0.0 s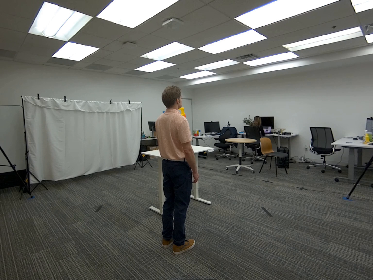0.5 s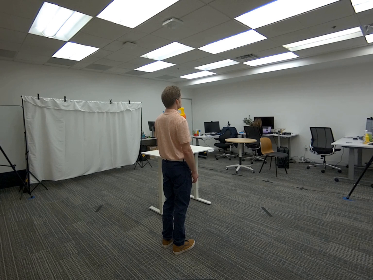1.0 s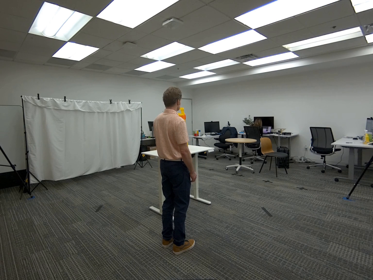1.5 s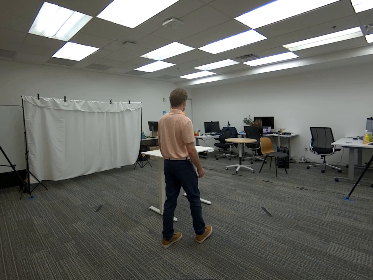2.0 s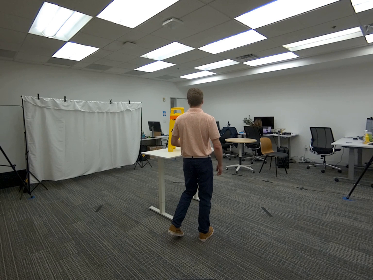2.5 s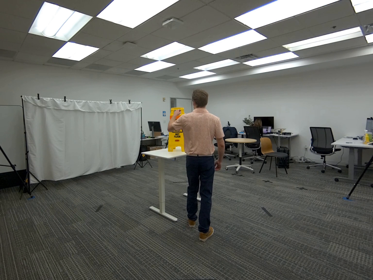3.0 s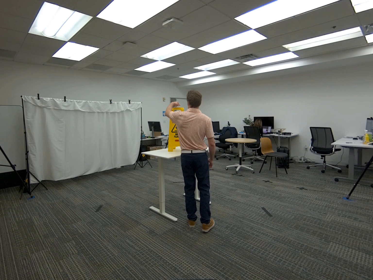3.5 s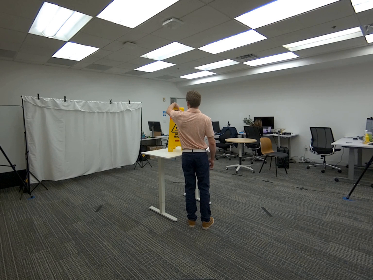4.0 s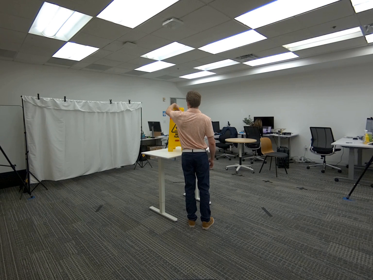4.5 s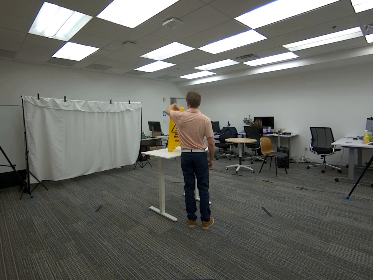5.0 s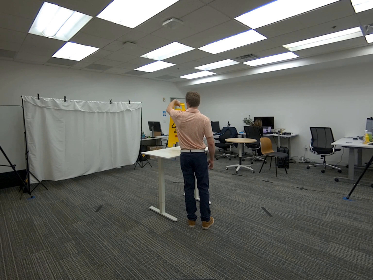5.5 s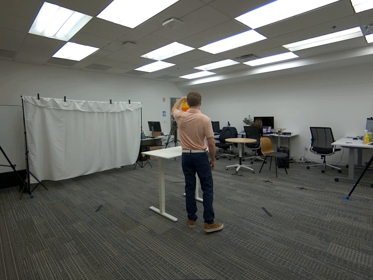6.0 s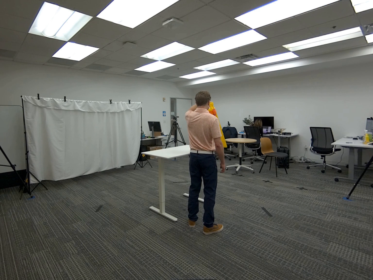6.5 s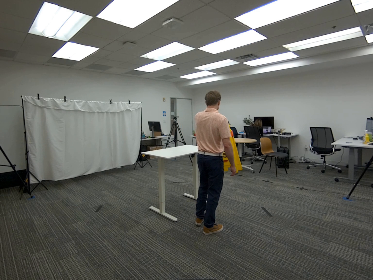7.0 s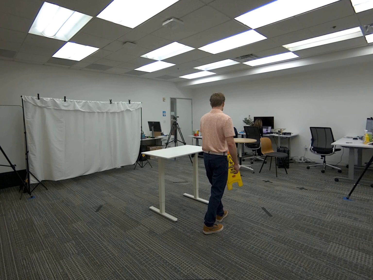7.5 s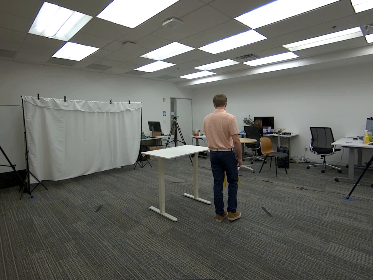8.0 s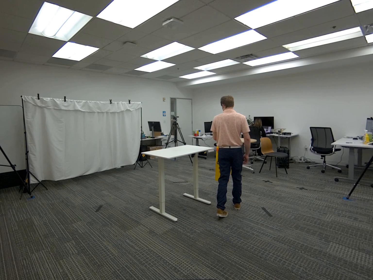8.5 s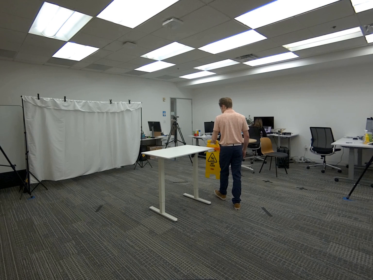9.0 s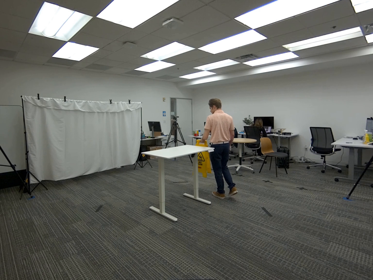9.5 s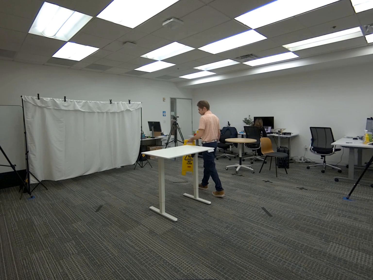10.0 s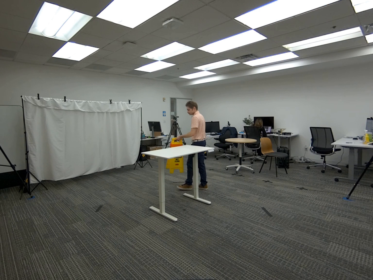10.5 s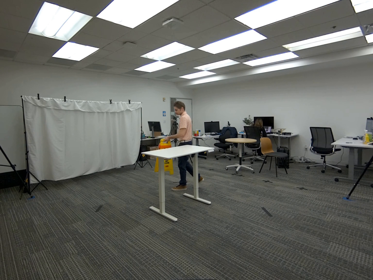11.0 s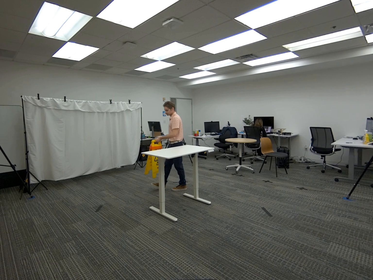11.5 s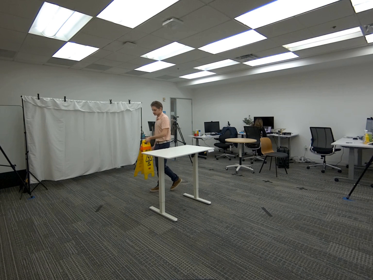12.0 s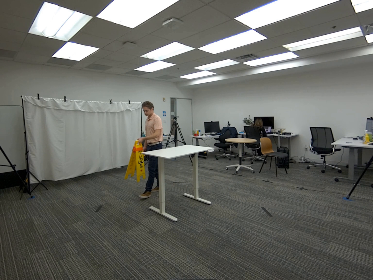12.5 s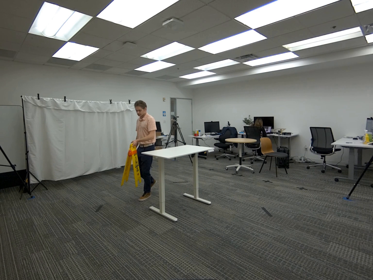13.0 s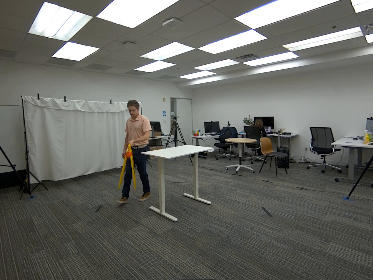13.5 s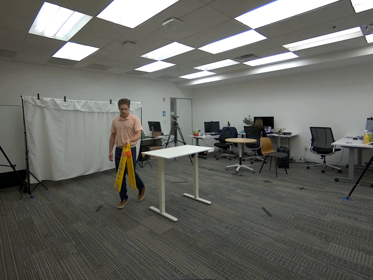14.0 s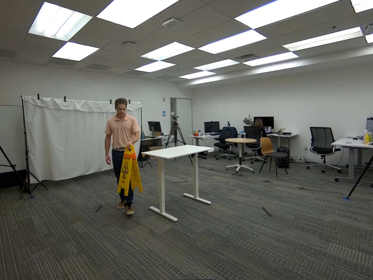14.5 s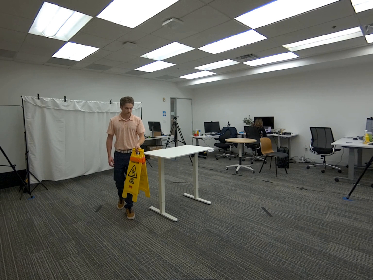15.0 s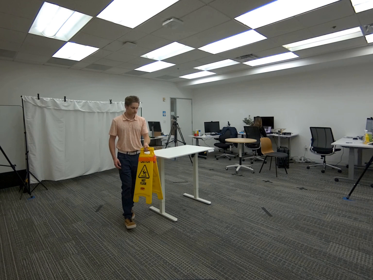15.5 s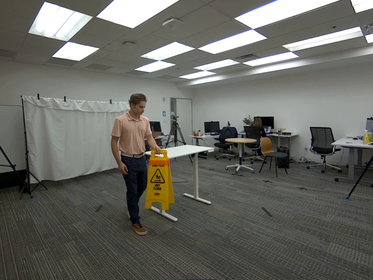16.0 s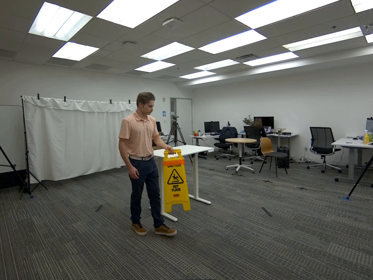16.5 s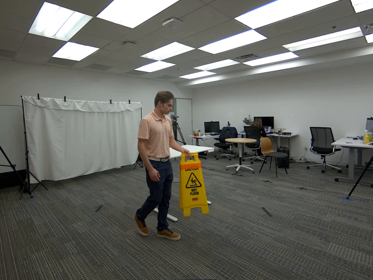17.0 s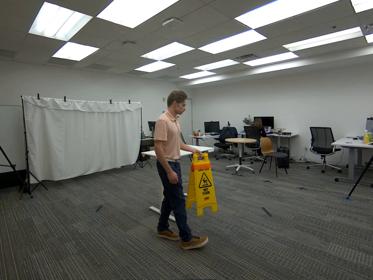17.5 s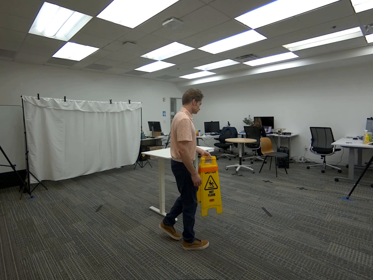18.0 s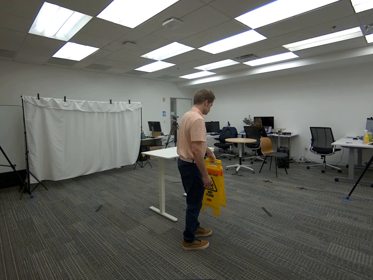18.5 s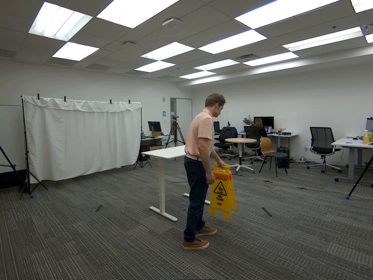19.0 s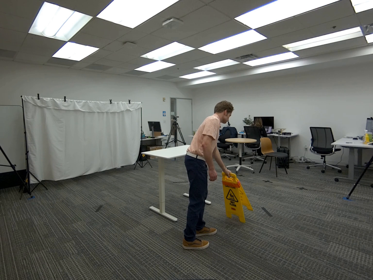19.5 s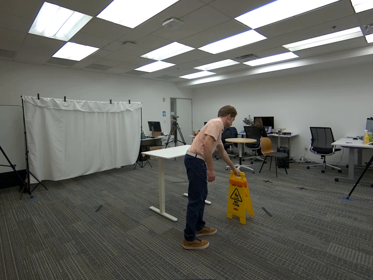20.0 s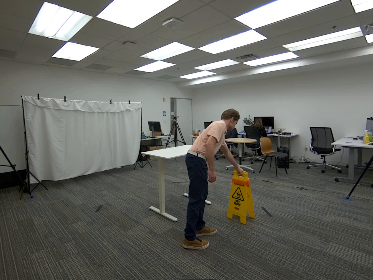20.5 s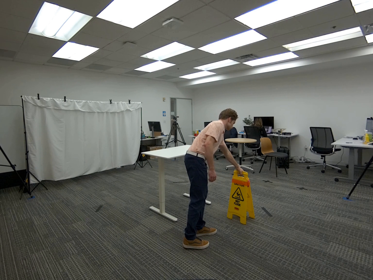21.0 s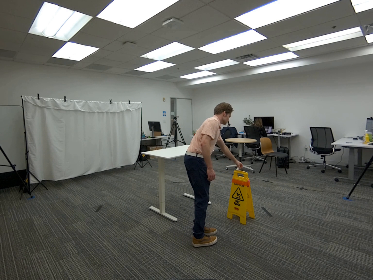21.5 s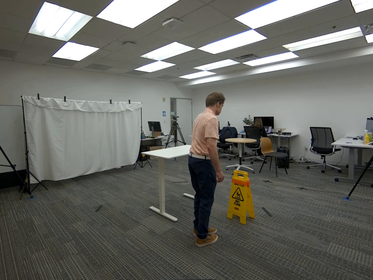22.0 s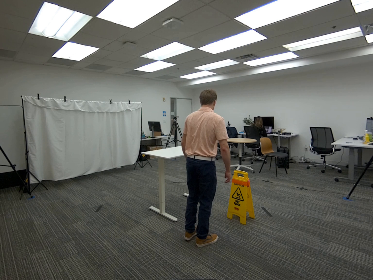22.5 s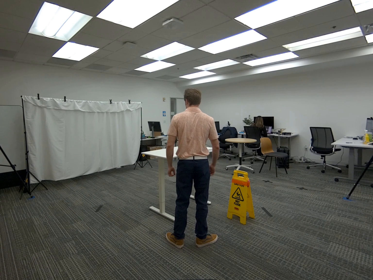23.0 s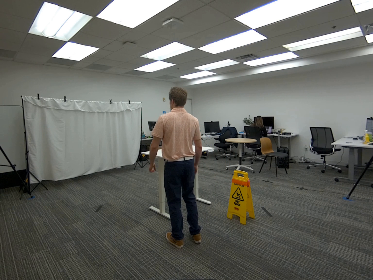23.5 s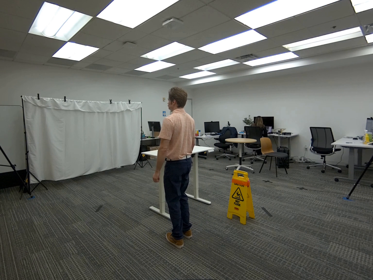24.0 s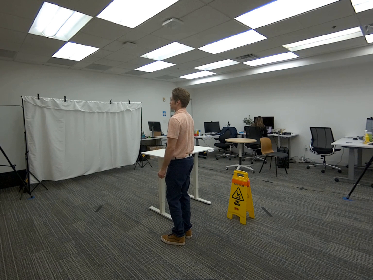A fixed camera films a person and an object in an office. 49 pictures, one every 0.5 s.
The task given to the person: Walk to the wet floor sign on top of the white desk, pick it up with one hand and hold onto it while walking around for at least 10 seconds, then place it back on the floor.
